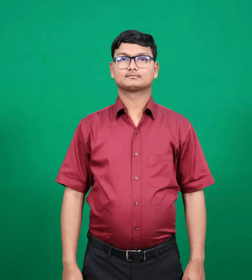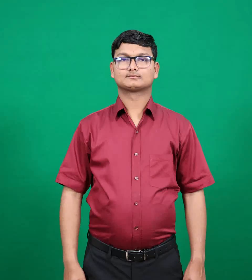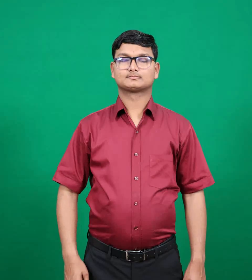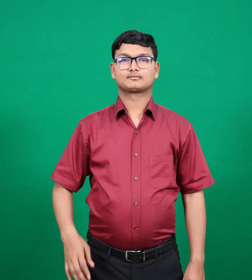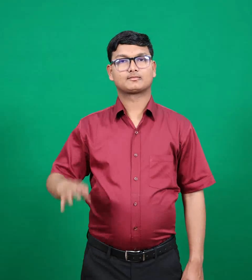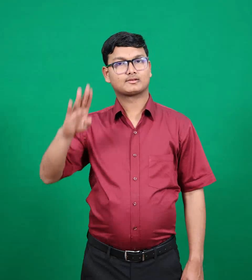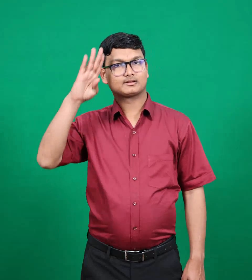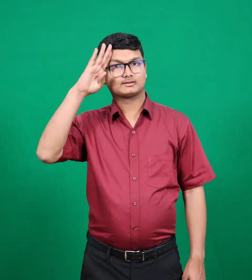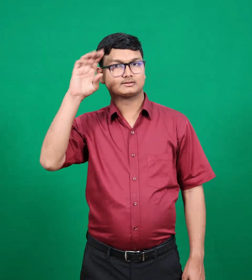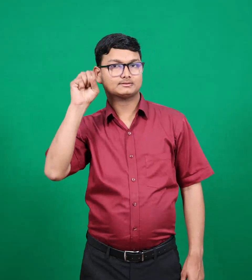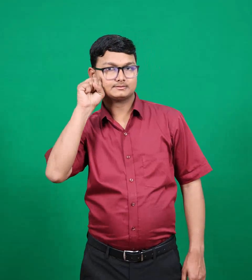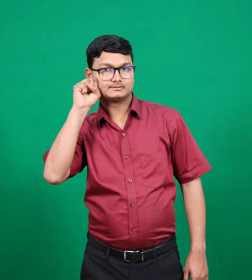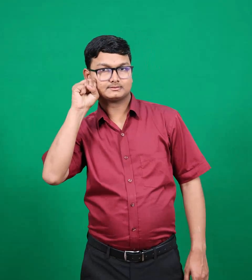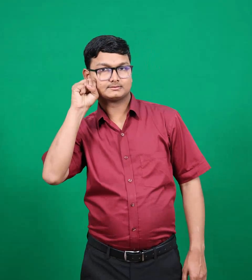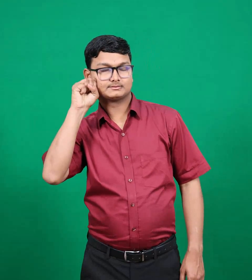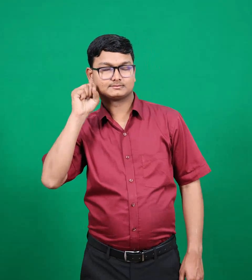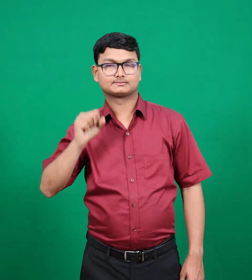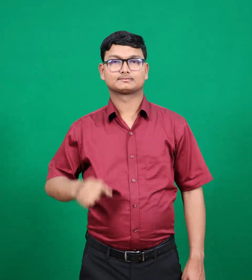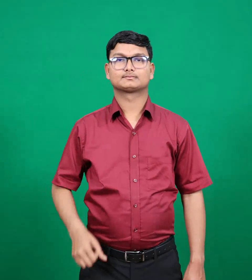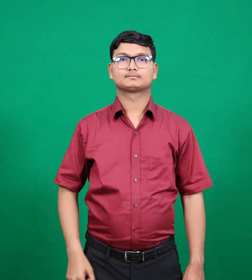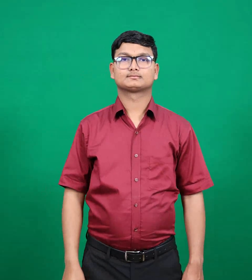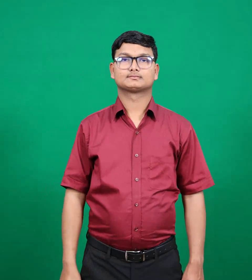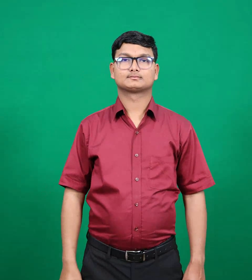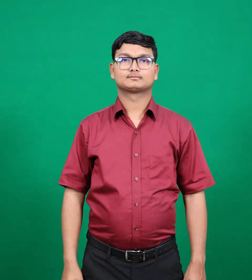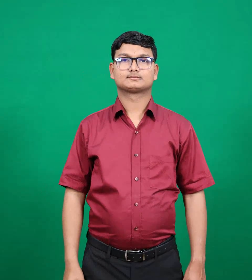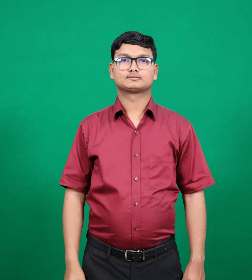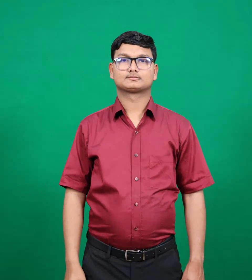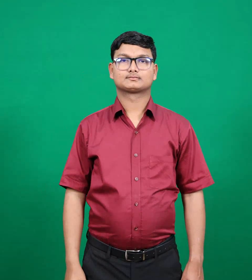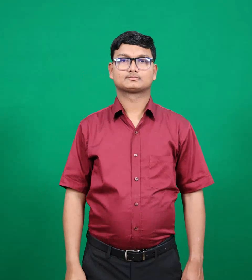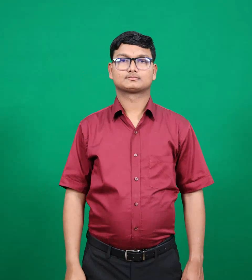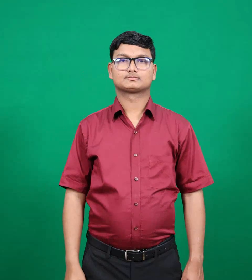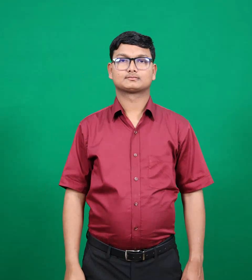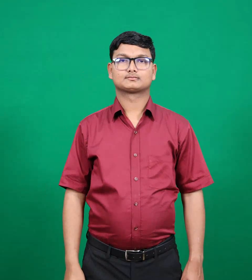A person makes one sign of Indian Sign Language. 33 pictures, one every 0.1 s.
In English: alphaeus
